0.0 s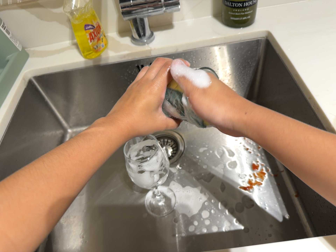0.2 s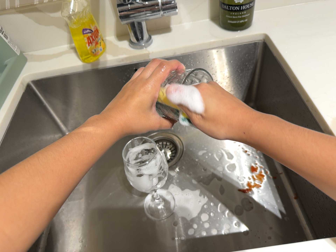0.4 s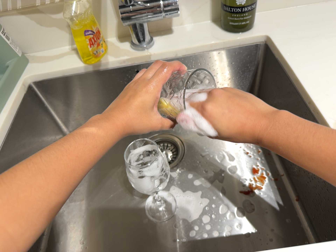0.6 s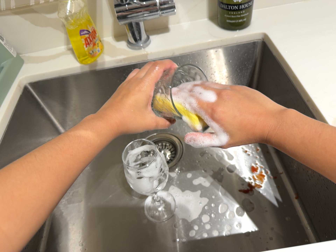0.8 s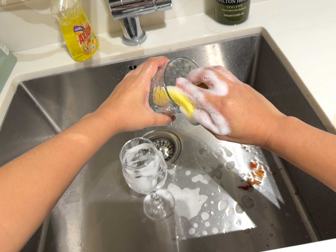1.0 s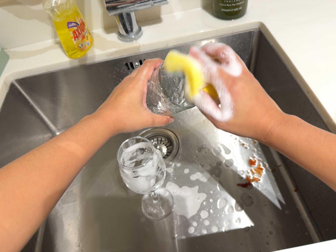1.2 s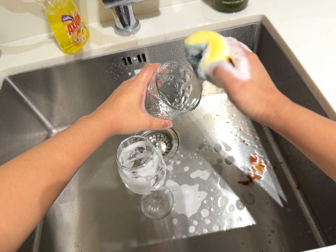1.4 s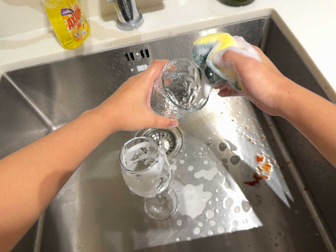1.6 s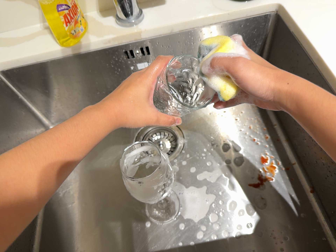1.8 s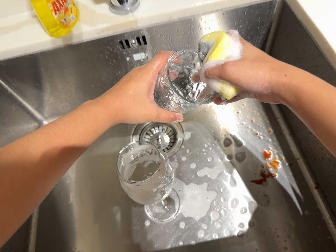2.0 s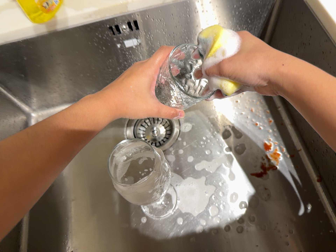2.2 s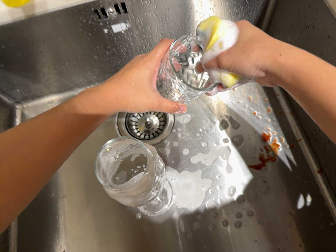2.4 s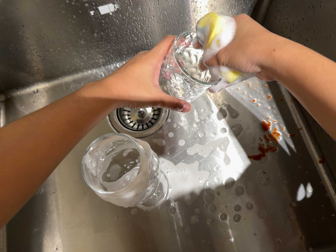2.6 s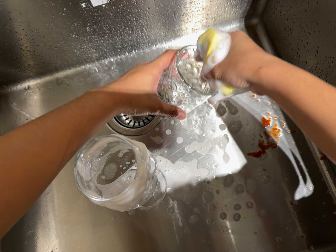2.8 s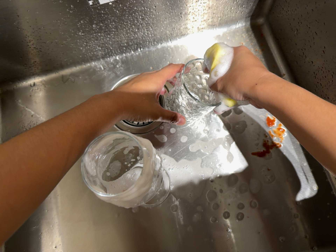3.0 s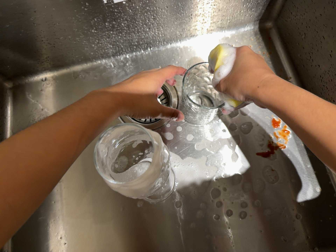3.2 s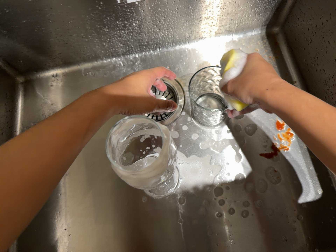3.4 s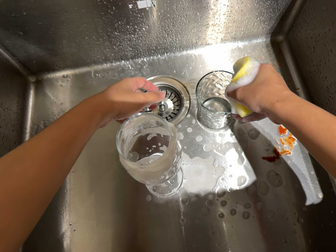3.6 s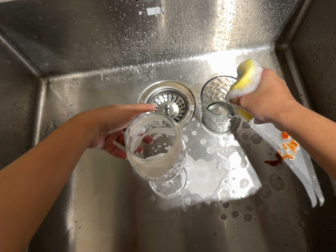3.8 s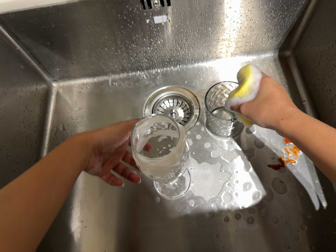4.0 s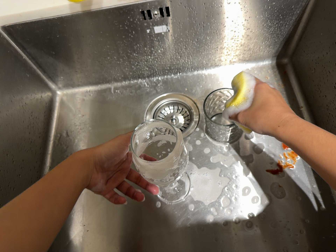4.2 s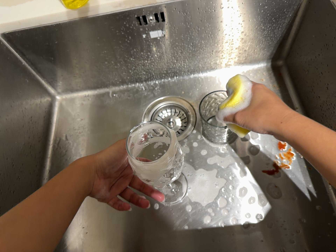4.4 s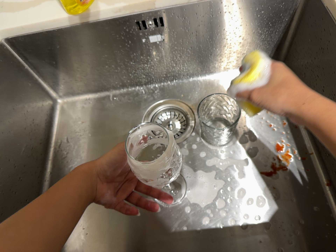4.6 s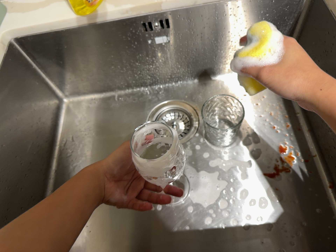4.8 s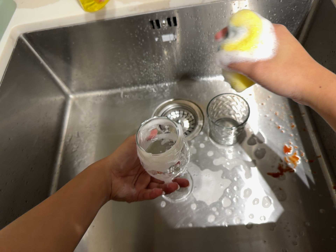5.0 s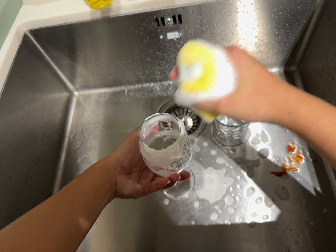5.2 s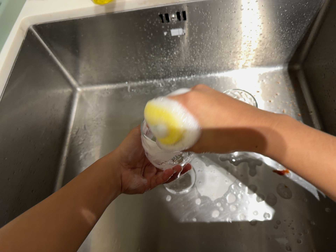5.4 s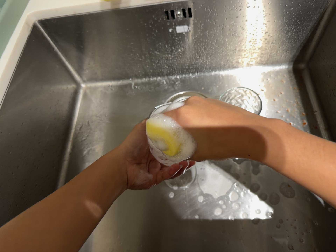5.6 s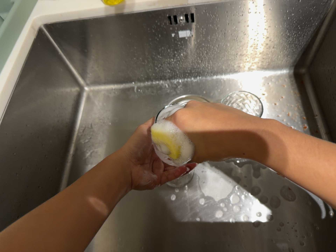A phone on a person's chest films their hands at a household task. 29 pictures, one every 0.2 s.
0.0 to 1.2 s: The camera shifts only a little, or ends up much as it began.
1.2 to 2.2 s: The camera travels forward and toward the top of its view, about 14 cm, so what stands in front looms larger. Its aim tips toward the bottom of its view by about 15 degrees.
2.2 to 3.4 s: The camera shifts only a little, or ends up much as it began.
3.4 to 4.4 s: The camera travels backward, about 7 cm, so what stands in front gets smaller.
4.4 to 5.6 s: The camera shifts only a little, or ends up much as it began.
The film runs backward here.
